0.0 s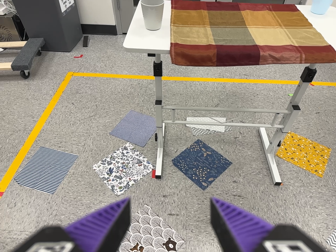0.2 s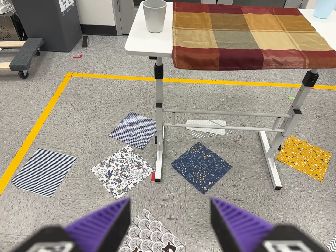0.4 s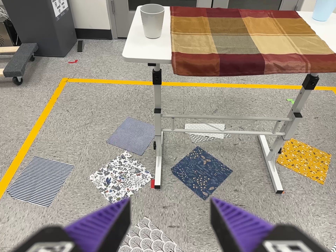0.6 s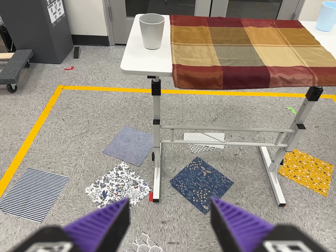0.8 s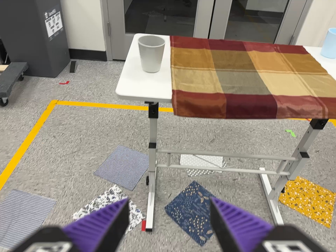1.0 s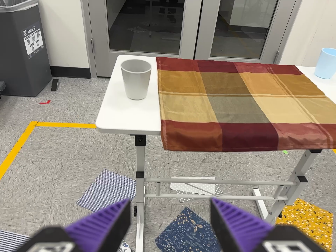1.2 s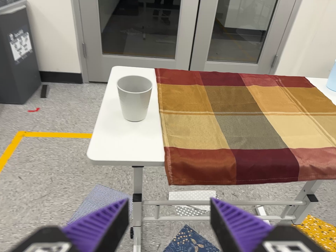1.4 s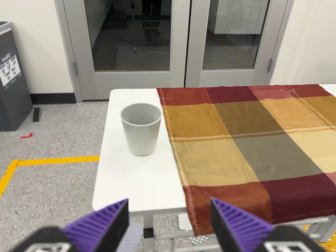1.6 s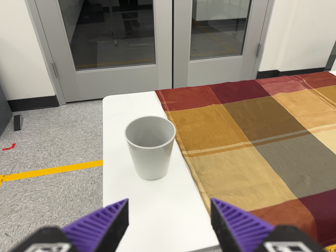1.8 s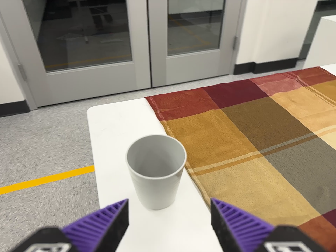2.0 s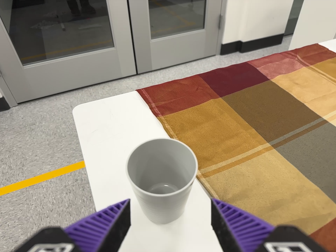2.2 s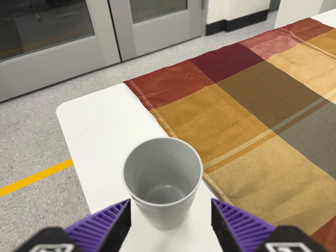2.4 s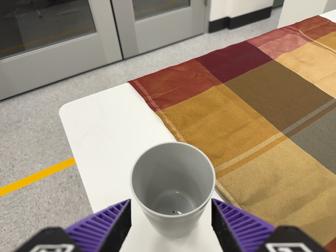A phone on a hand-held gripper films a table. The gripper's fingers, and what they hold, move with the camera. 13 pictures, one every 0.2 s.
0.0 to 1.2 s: The camera travels forward and toward the top of its view, about 36 cm, so what stands in front looms larger.
1.2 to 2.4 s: The camera pans to its right by about 15 degrees. It travels forward, toward the top of its view and to its left, about 36 cm, so what stands in front looms larger. Its aim tips toward the bottom of its view by about 10 degrees. It rolls about its line of sight by about 20 degrees, and the scene rotates counterclockwise.
The film runs forward here.
